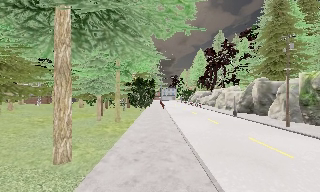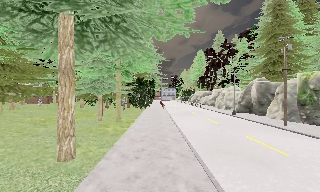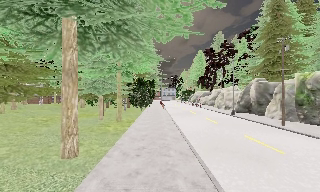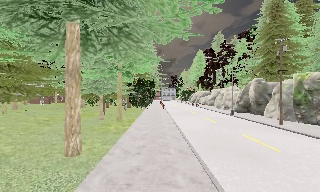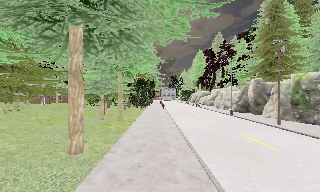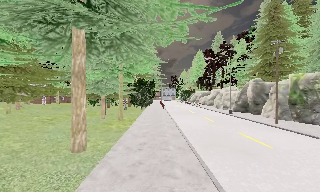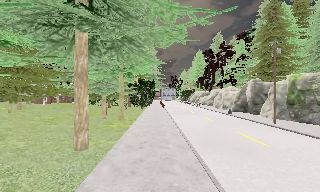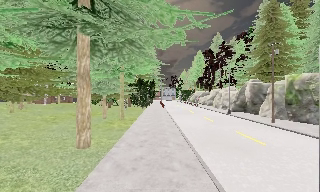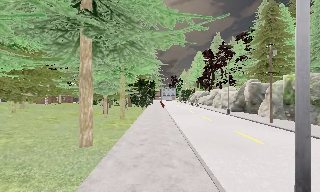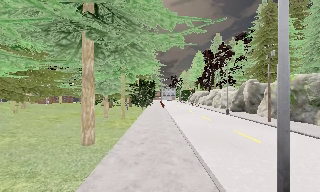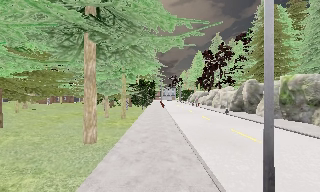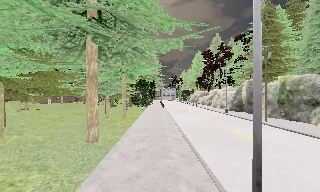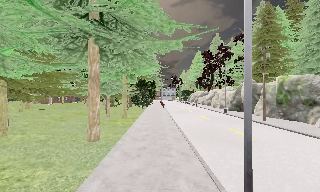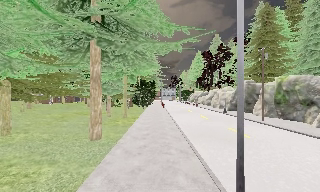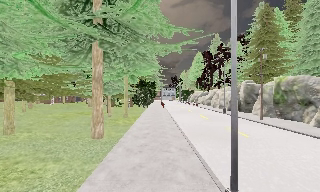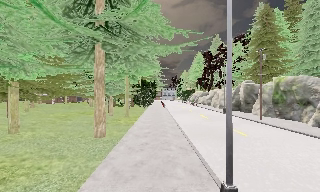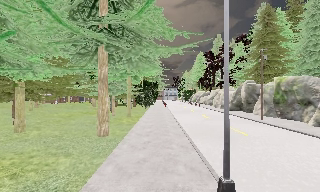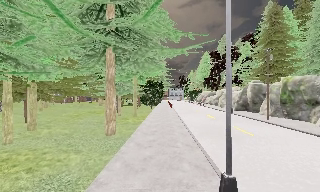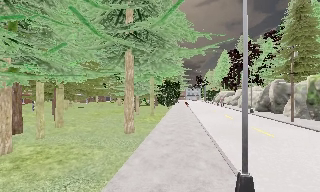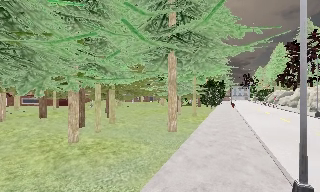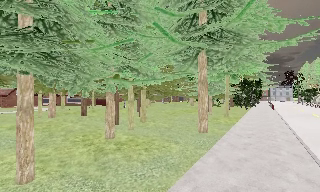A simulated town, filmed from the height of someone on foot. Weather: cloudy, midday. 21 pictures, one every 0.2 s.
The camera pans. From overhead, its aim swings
counterclockwise.
The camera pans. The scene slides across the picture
to the right.
0.0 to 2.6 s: The camera travels backward, about 3 m, so what stands in front gets smaller.
2.6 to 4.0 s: The scene slides to the right, as the camera pans about 35 degrees to its left. It travels backward, about 1.5 m.
The film runs backward here.
